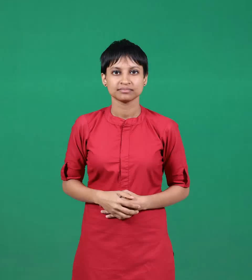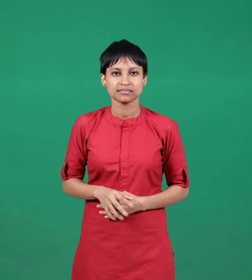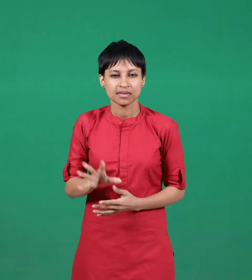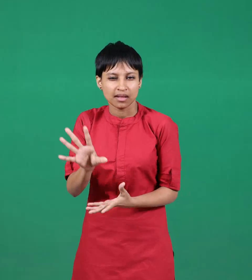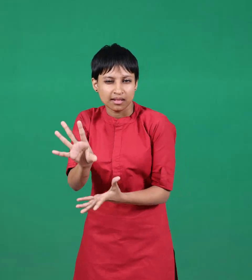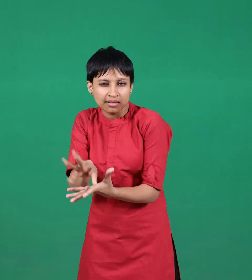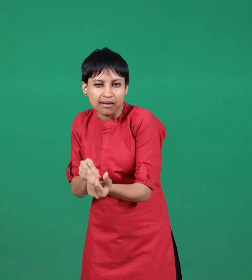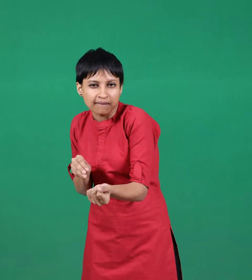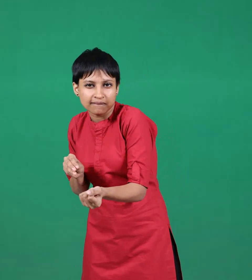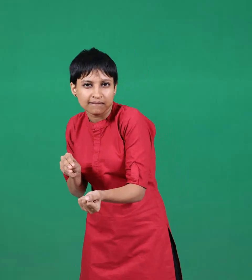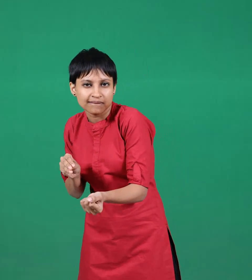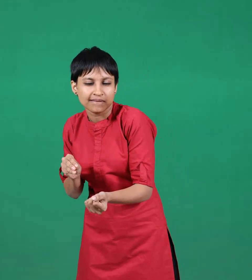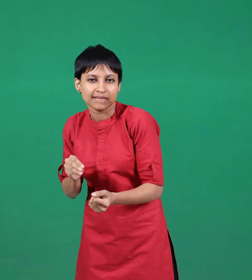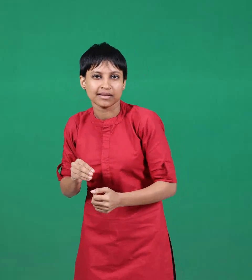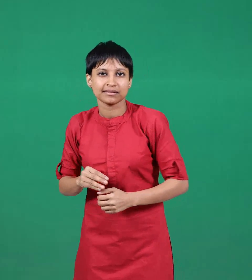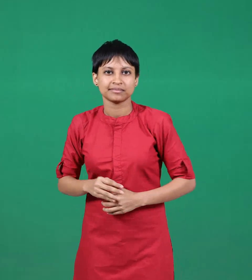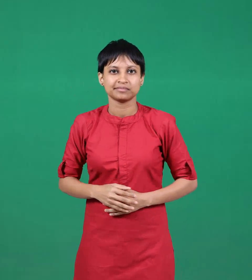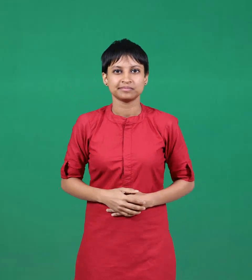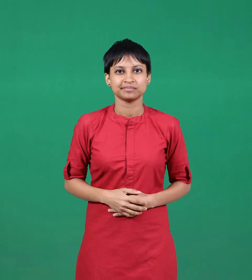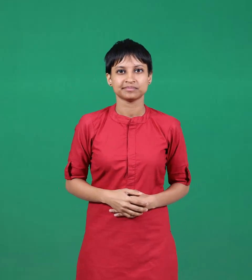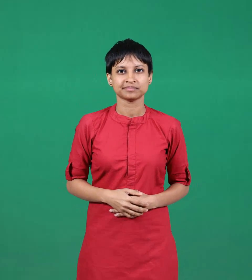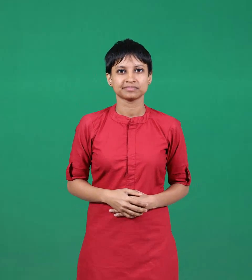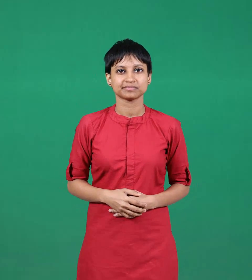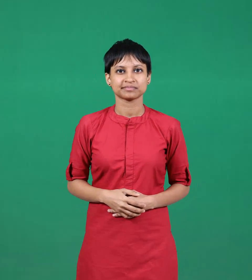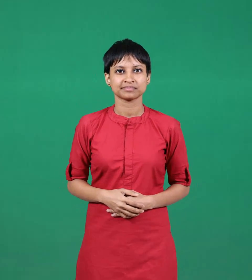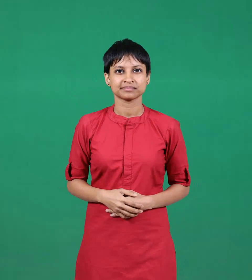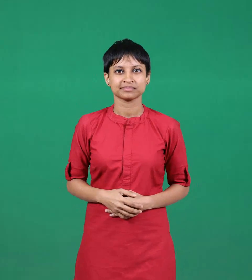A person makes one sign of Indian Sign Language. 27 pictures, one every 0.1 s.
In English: rob
